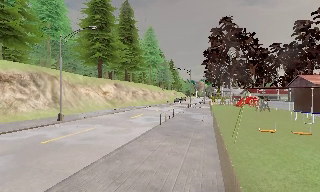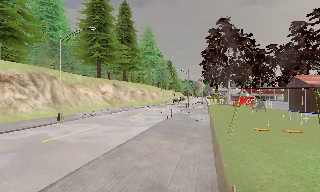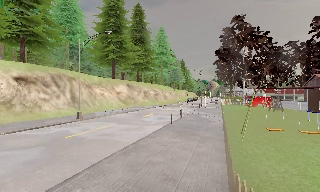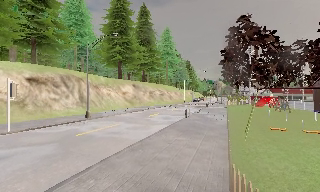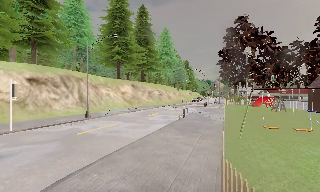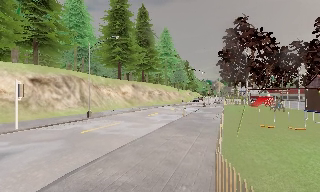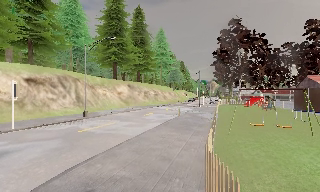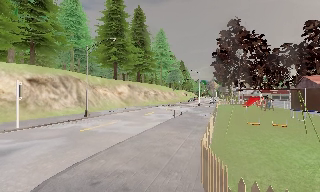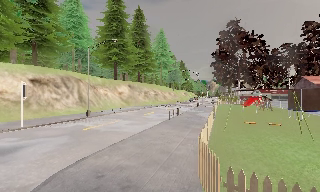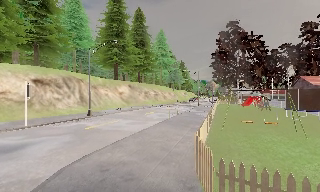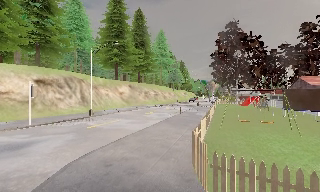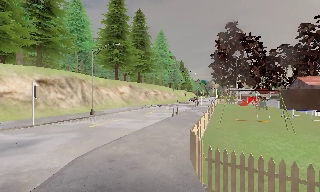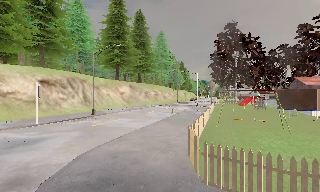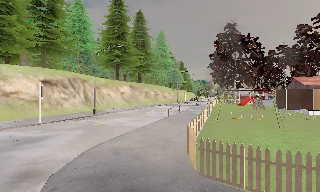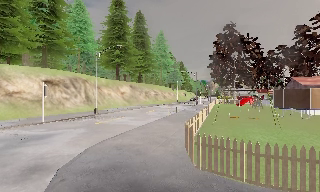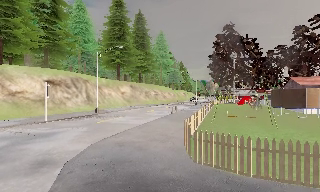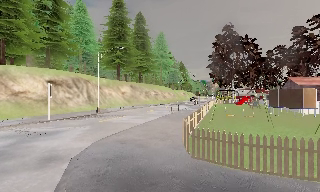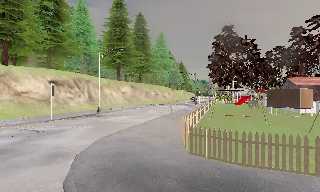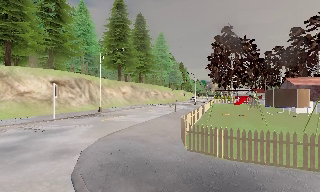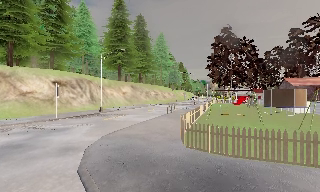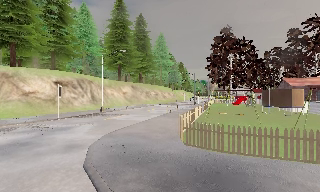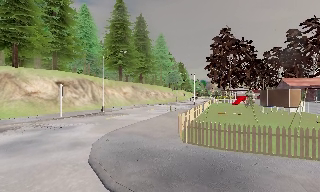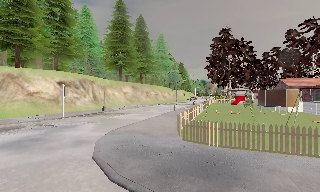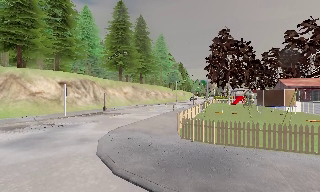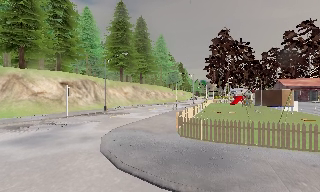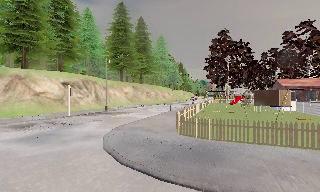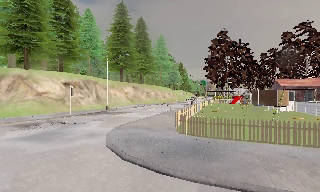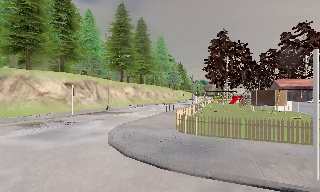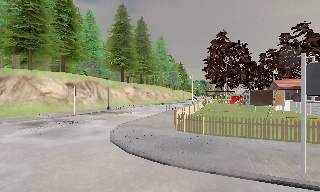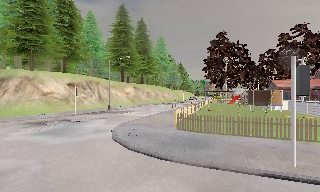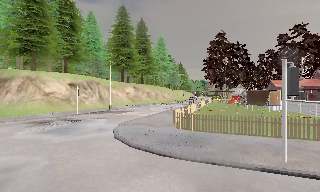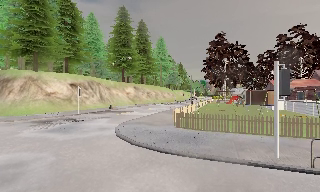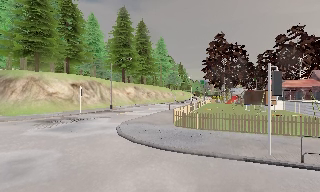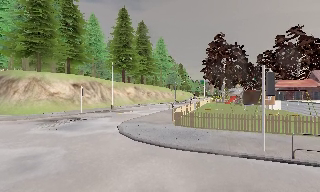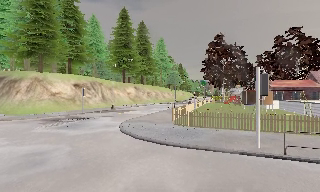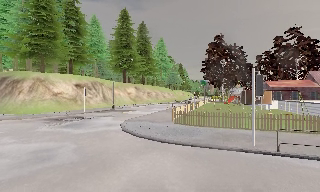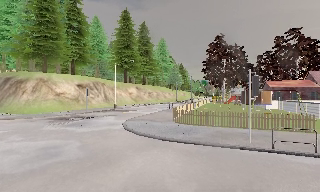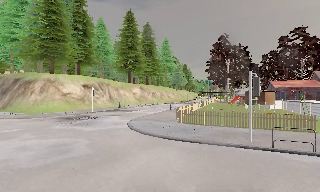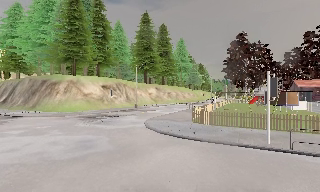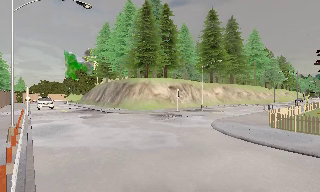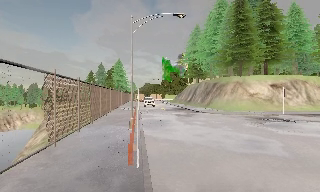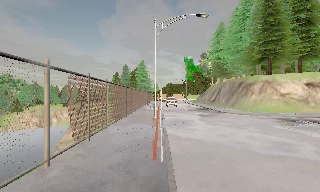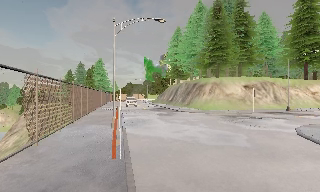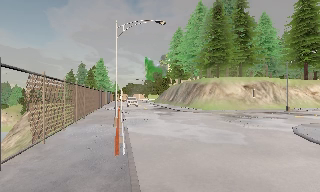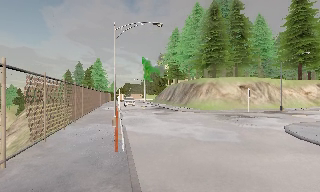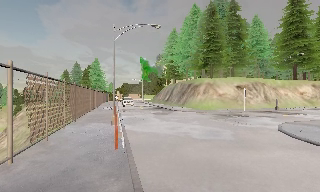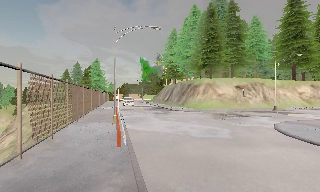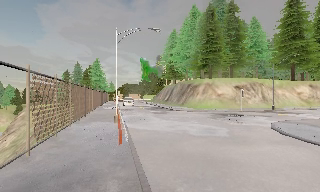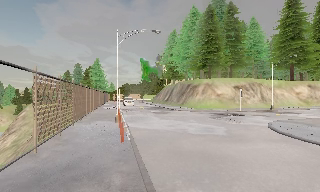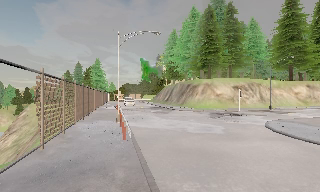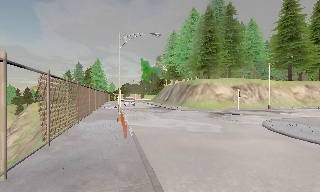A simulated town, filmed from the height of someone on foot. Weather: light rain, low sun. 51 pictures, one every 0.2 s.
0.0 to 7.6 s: The scene slides to the right, as the camera pans about 10 degrees to its left. It travels backward, about 13 m, so what stands in front gets smaller.
7.6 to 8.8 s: The scene slides to the right, as the camera pans about 45 degrees to its left. It travels backward, about 2 m.
8.8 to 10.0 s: The camera travels backward, about 2 m, so what stands in front gets smaller.
The film runs backward here.
